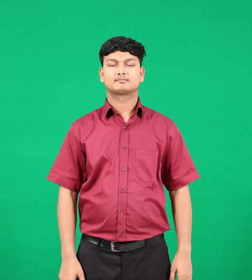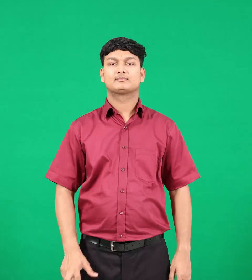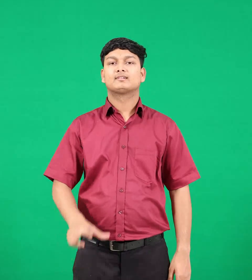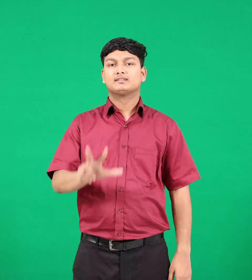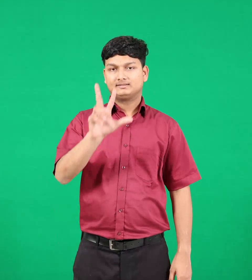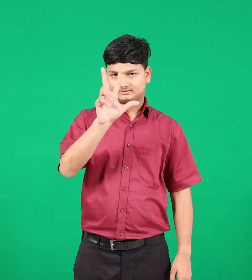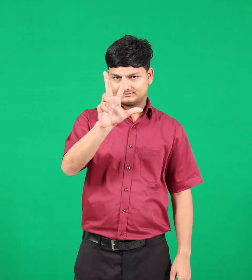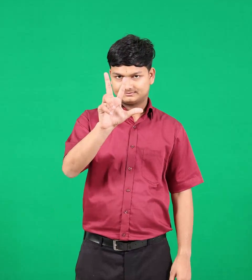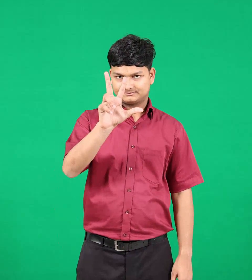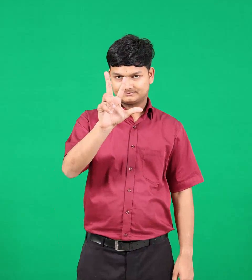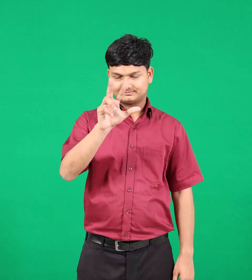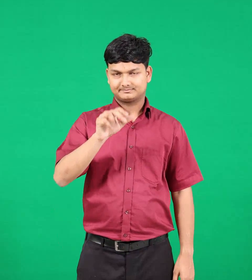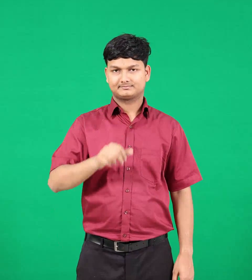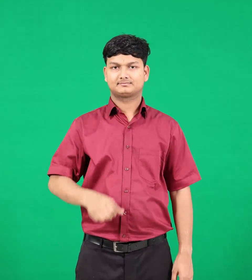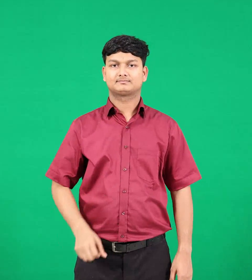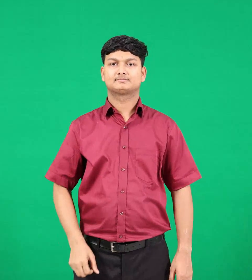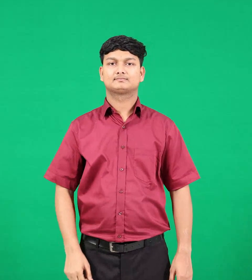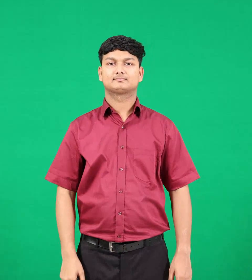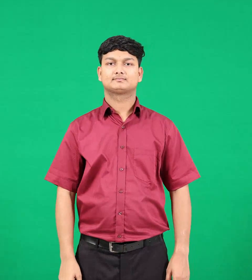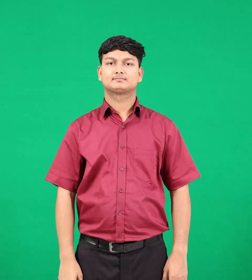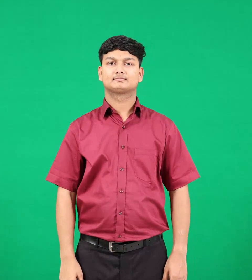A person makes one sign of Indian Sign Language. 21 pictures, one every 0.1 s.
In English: eight
